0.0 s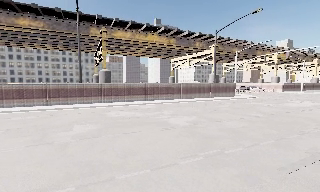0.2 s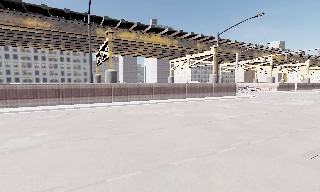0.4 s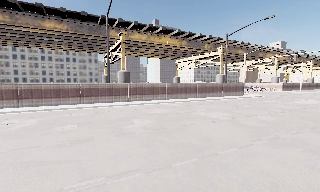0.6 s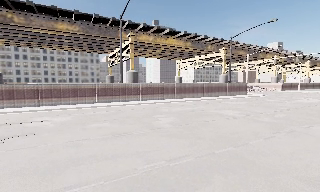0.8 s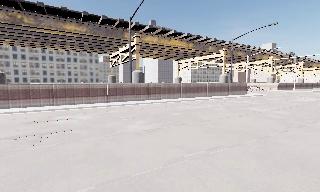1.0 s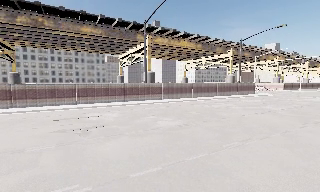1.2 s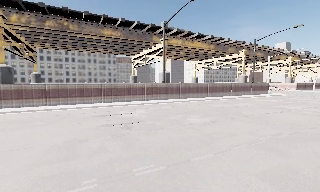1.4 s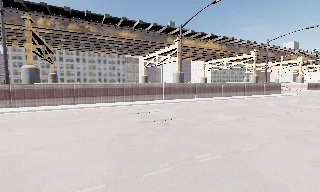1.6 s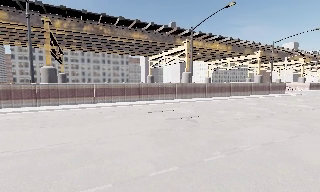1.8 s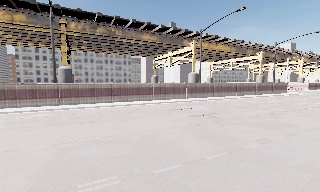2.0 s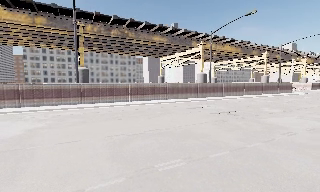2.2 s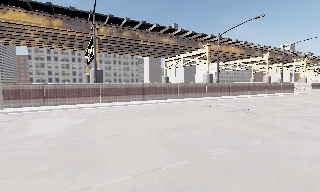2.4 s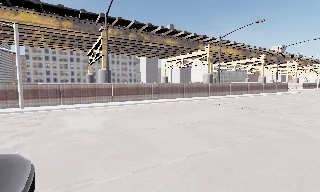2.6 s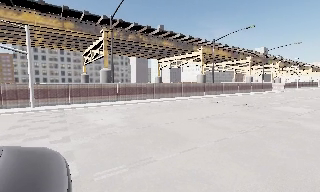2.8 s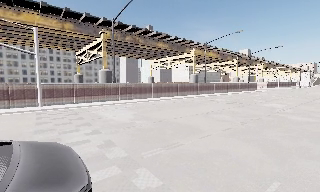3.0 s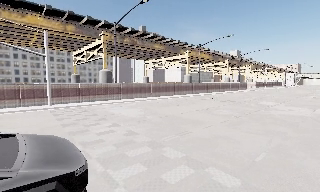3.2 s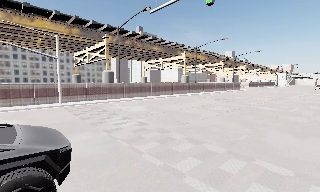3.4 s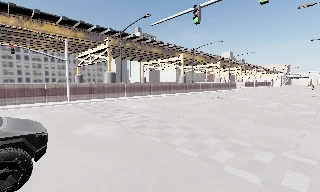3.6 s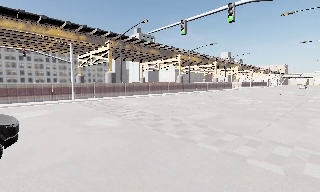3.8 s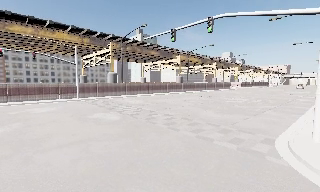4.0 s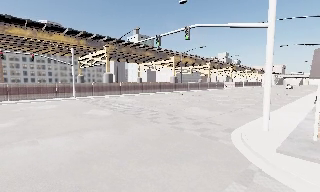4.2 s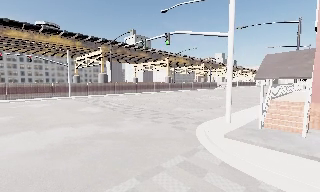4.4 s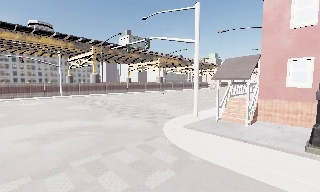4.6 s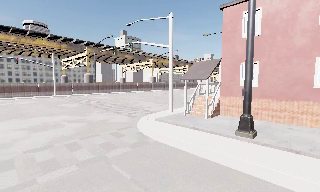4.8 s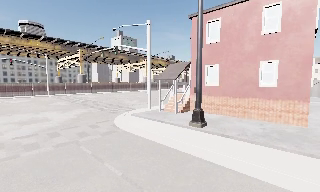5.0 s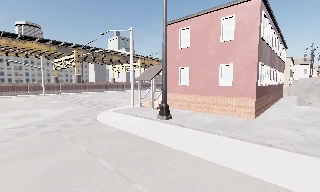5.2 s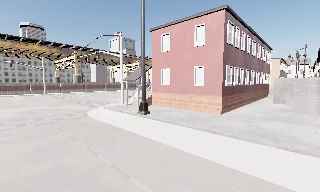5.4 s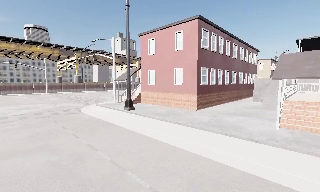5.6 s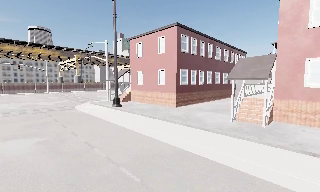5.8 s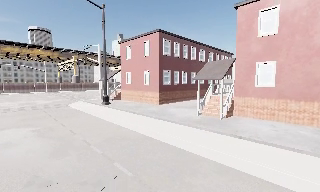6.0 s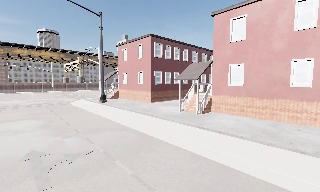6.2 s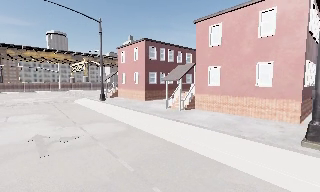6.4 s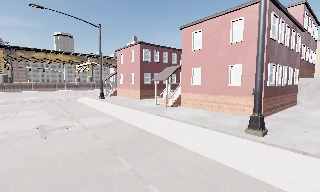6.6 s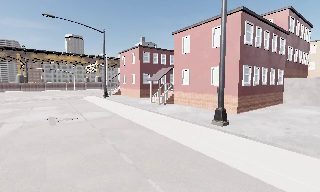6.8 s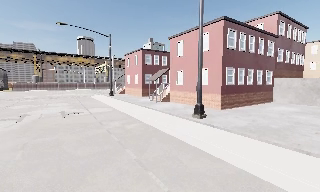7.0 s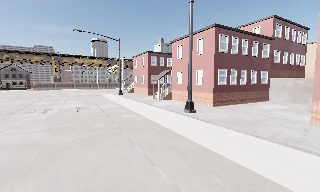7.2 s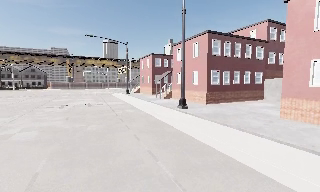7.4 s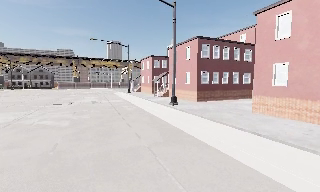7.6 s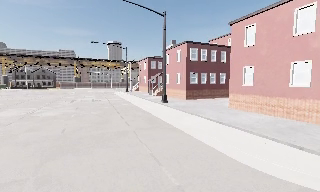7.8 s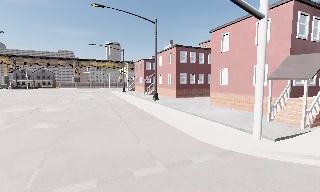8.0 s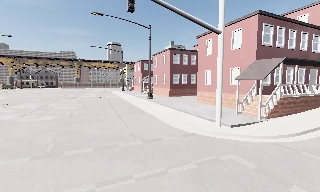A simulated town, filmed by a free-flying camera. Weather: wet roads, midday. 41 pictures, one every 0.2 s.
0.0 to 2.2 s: The camera travels to its left and backward, about 25 m, so close, fixed things drift to the right.
2.2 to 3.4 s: The camera pans to its right, which is clockwise from overhead, by about 15 degrees. It travels backward and to its left, about 12 m, so what stands in front gets smaller.
3.4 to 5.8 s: The camera travels backward and to its right, about 25 m, so what stands in front gets smaller.
5.8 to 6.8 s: The camera pans to its left, which is counterclockwise from overhead, by about 10 degrees. It travels backward and to its right, about 11 m, so what stands in front gets smaller.
6.8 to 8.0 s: The camera travels backward and to its right, about 14 m, so what stands in front gets smaller.
The film runs backward here.
